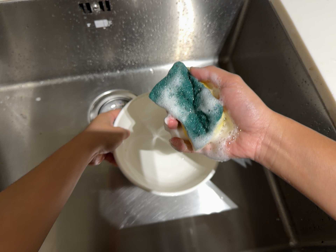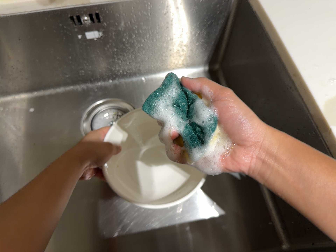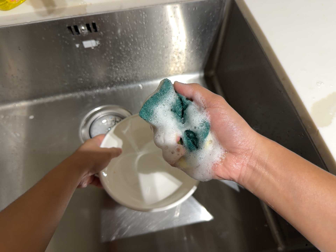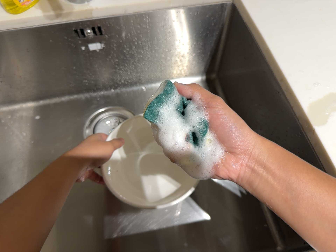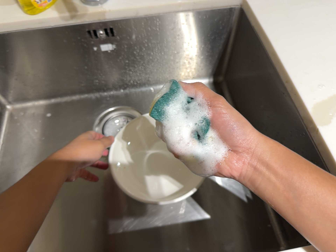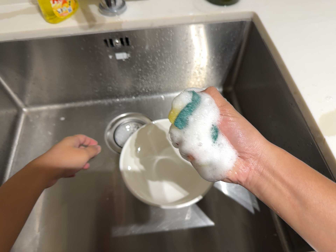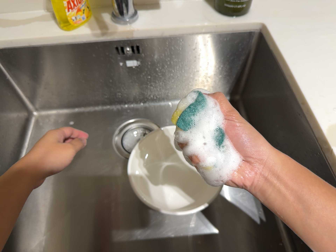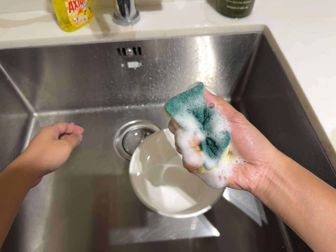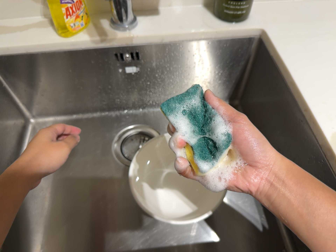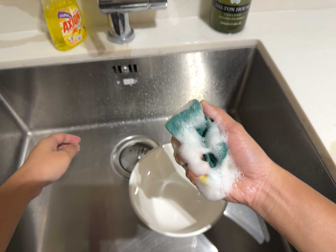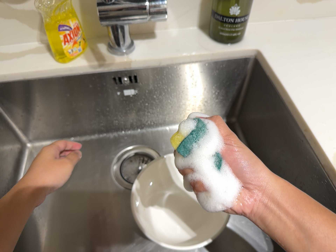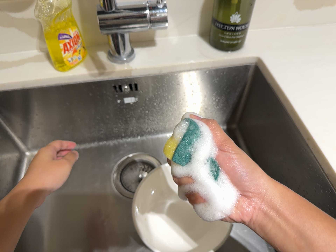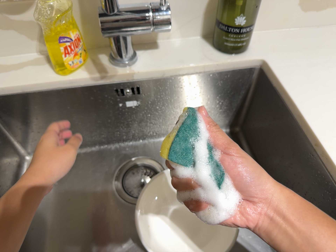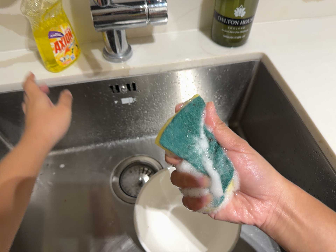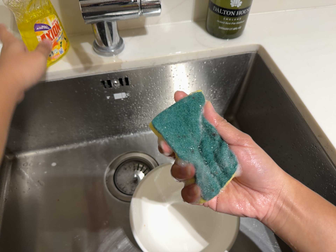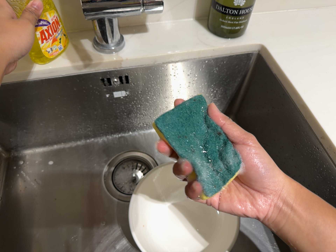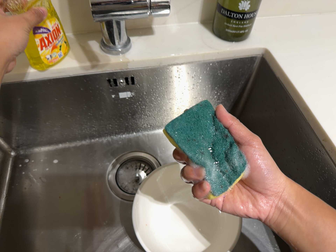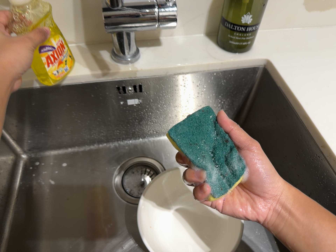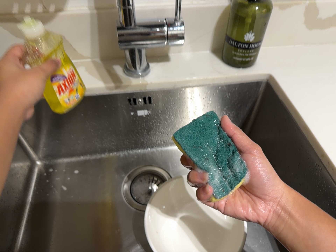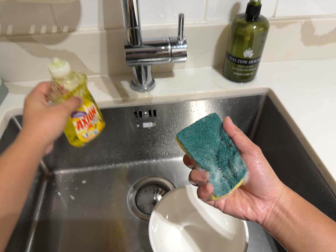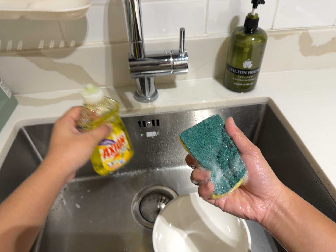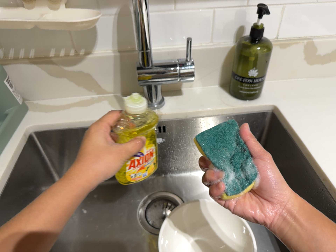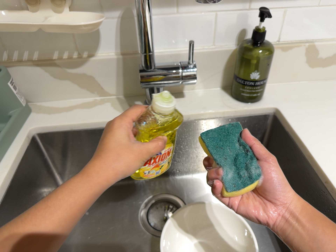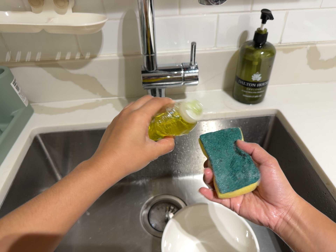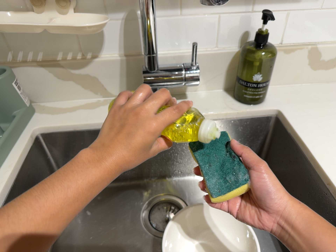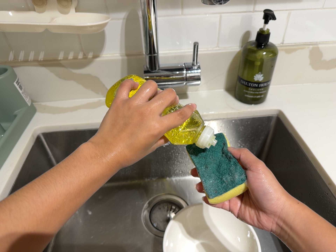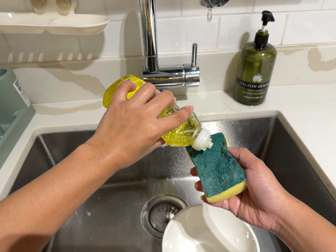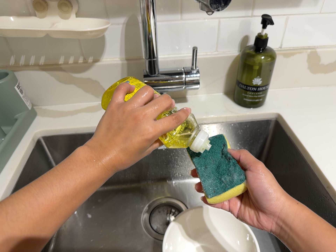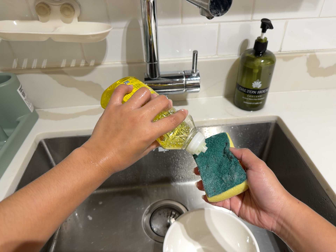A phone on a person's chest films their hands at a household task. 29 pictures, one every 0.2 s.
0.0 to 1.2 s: The camera travels backward, about 7 cm, so what stands in front gets smaller. Its aim tips toward the top of its view by about 10 degrees, and the scene shifts downward.
1.2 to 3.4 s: The camera travels to its left and toward the top of its view, about 8 cm.
3.4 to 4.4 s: The camera travels backward, about 8 cm, so what stands in front gets smaller. Its aim tips toward the top of its view by about 10 degrees, and the scene shifts downward.
4.4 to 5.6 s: The camera keeps its place and its aim.
The film runs backward here.
